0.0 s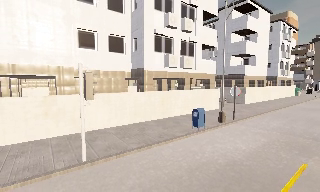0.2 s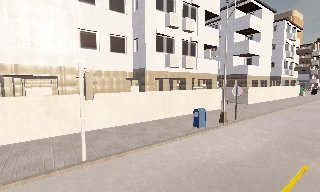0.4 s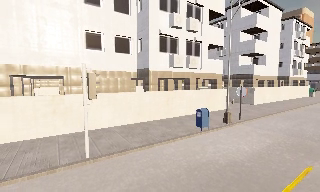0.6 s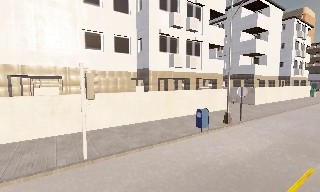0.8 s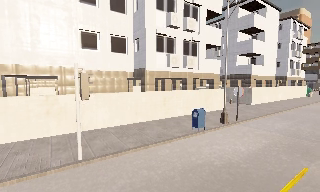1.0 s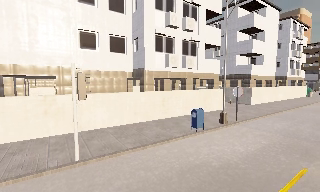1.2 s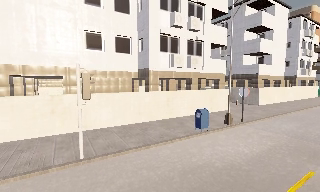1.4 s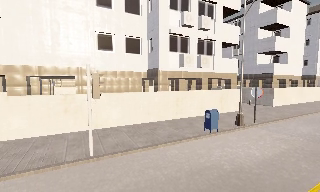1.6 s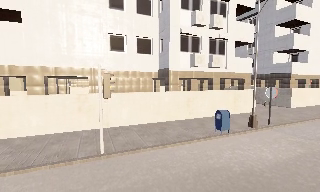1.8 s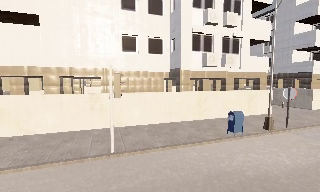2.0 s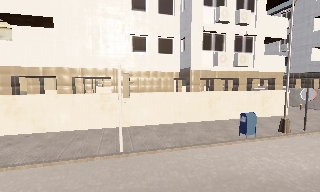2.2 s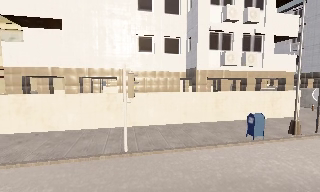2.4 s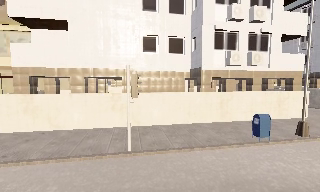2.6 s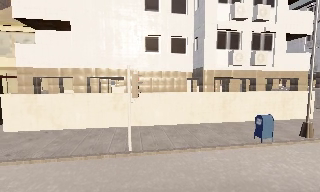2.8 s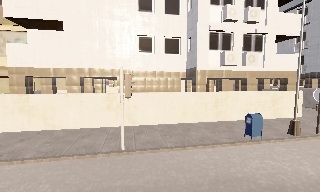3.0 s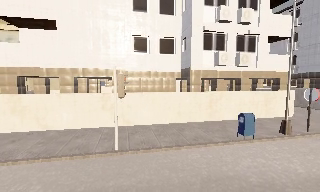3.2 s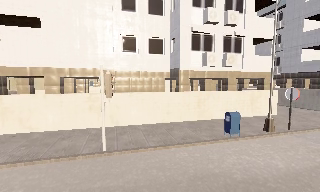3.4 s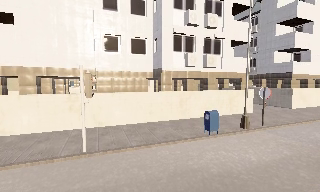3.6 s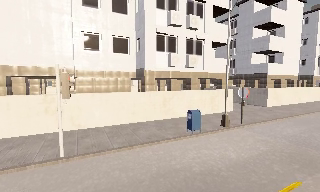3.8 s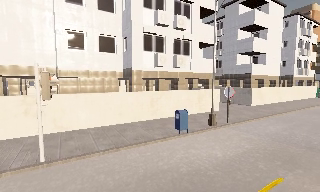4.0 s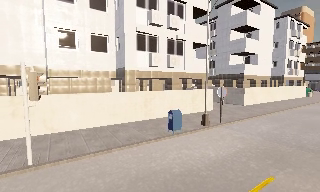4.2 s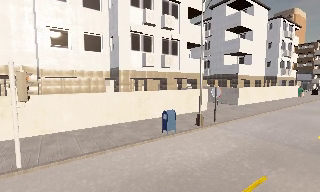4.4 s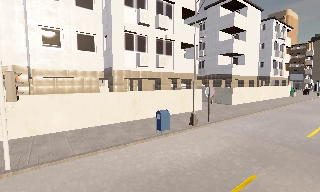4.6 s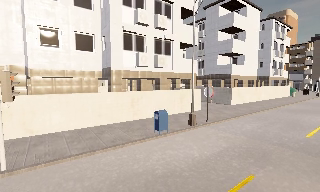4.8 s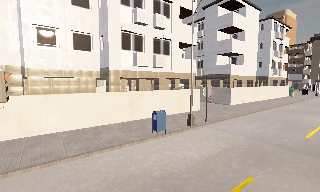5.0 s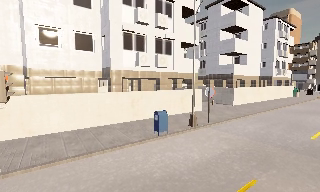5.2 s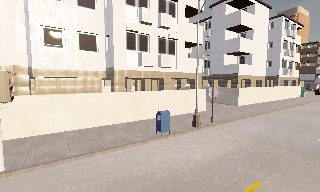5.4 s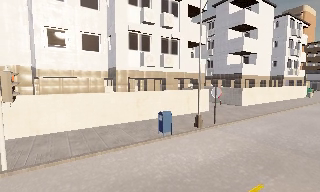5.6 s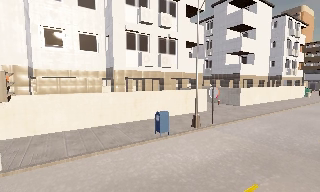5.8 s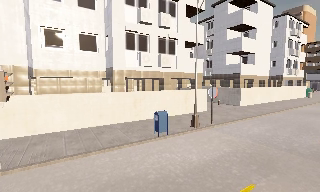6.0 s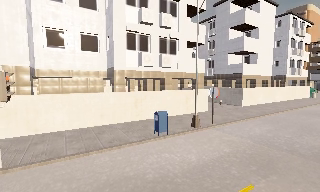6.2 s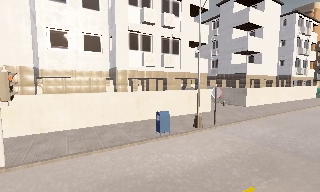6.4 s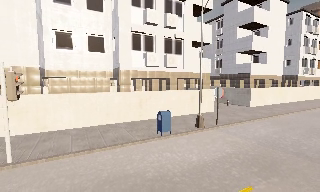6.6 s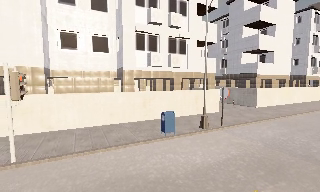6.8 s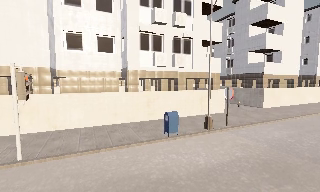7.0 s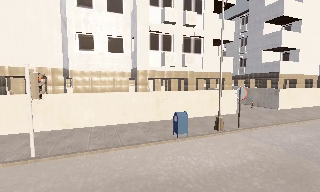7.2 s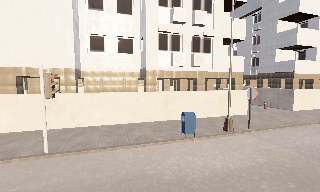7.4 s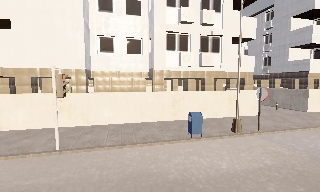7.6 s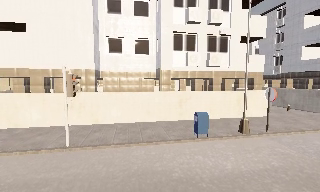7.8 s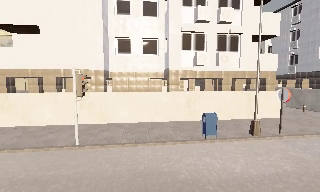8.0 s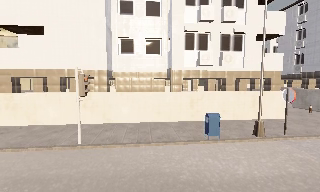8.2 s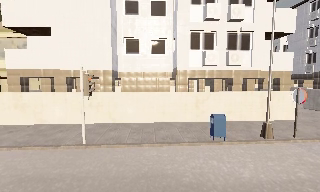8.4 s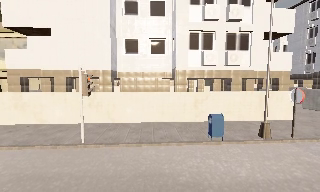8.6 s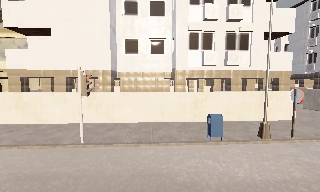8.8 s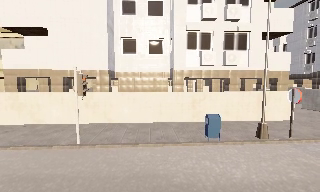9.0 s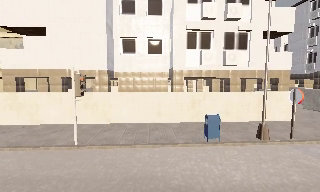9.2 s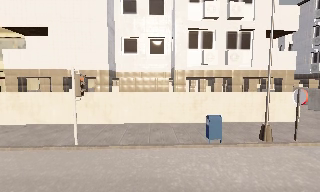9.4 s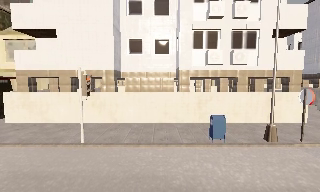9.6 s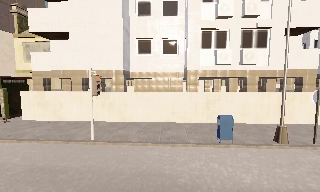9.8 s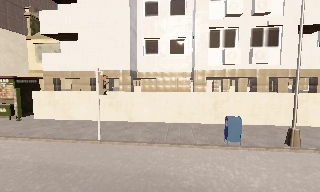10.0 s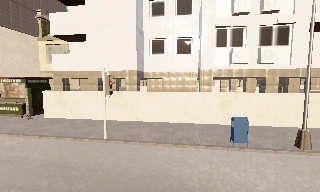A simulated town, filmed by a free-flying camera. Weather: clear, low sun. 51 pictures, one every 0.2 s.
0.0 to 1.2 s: The camera travels to its right, about 0.5 m.
1.2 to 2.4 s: The scene slides to the right, as the camera pans about 20 degrees to its left. It travels to its right, about 0.5 m.
2.4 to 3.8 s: The camera swings to its right by about 20 degrees, and the scene slides to the left. It travels to its right, about 0.5 m, so close, fixed things drift to the left.
3.8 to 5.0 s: The camera shifts only a little, or ends up much as it began.
5.0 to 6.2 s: The camera travels to its right, about 0.5 m.
6.2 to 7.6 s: The camera swings to its left by about 20 degrees, and the scene slides to the right. It travels to its right, about 0.5 m.
7.6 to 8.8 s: The camera travels to its right, about 0.5 m.
8.8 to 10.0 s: The camera pans to its left, which is counterclockwise from overhead, by about 10 degrees. It travels to its right, about 0.5 m.
The film runs forward here.
